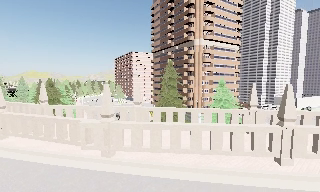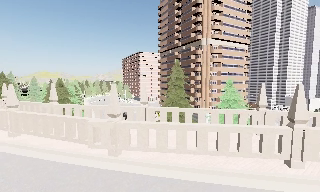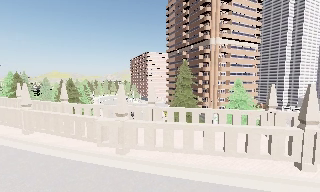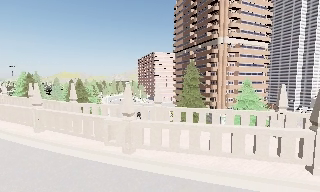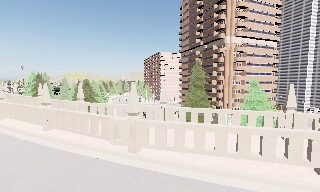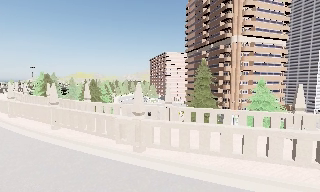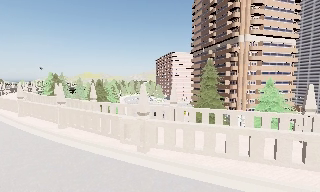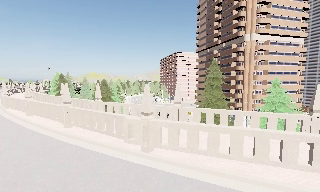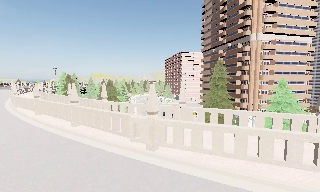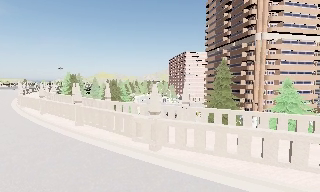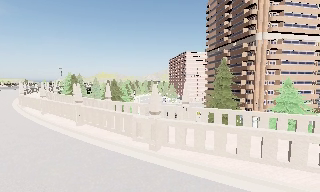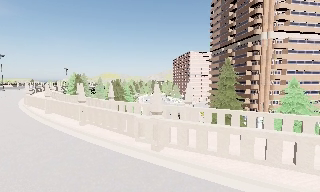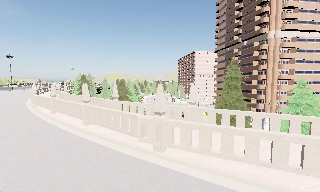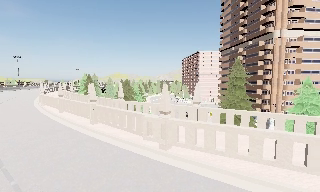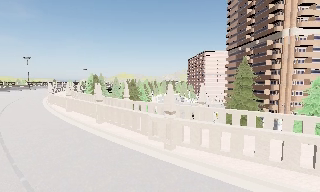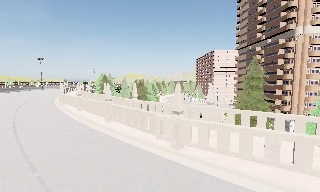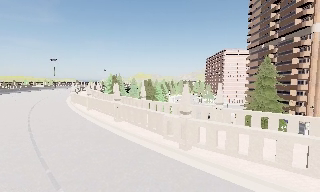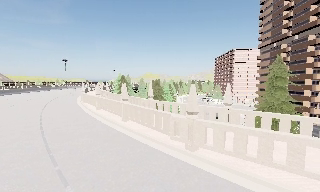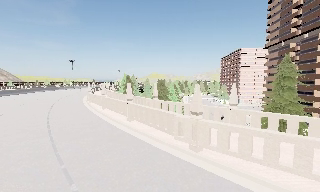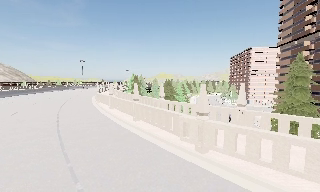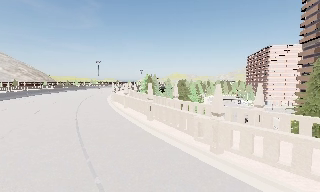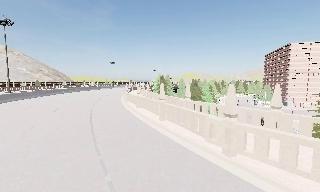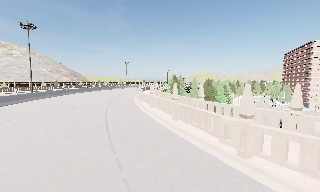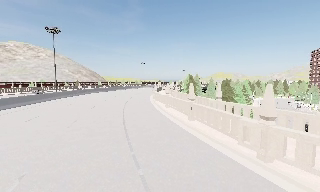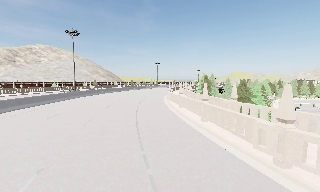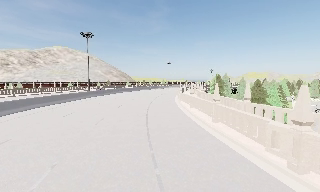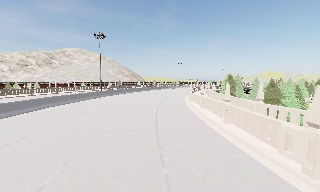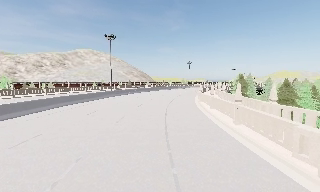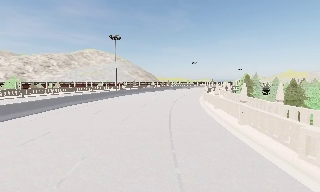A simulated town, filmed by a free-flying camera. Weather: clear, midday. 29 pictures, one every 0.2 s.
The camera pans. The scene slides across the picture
to the right.
The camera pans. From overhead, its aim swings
counterclockwise.
0.0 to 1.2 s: The camera pans to its left, which is counterclockwise from overhead, by about 15 degrees.
1.2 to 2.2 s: The camera shifts only a little, or ends up much as it began.
2.2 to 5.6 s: The scene slides to the right, as the camera pans about 55 degrees to its left. It travels to its right, about 0.5 m.
The film runs backward here.
